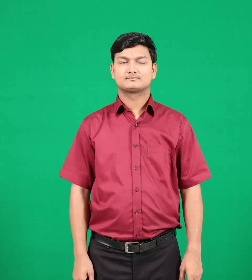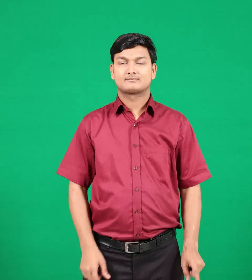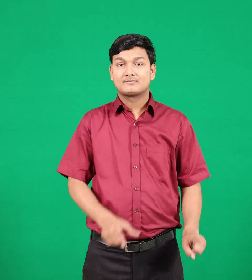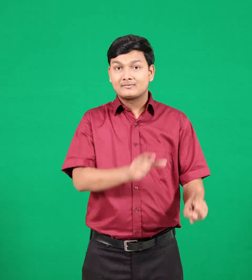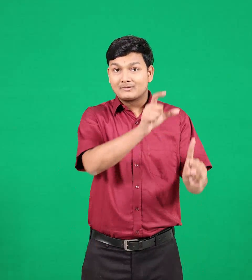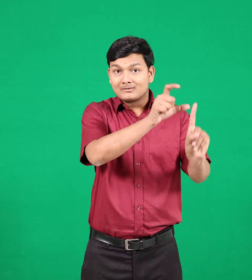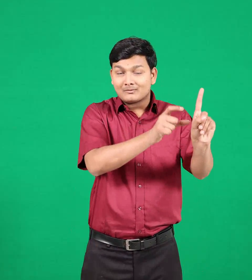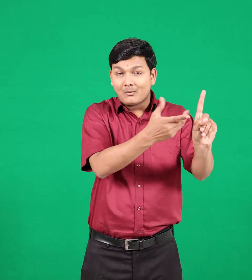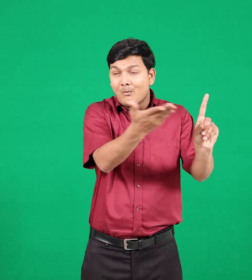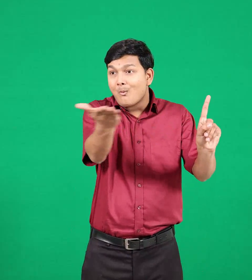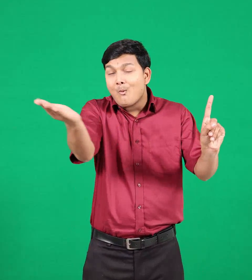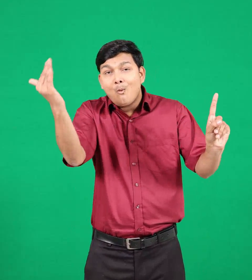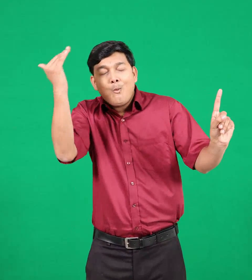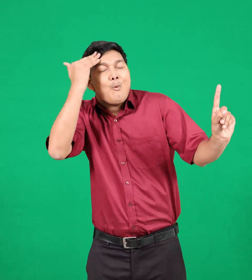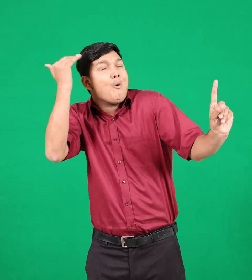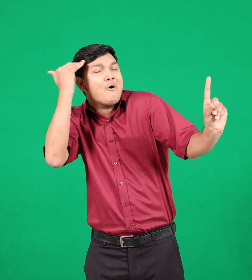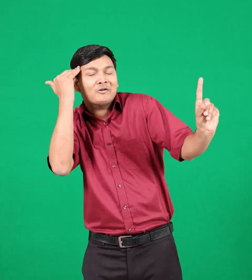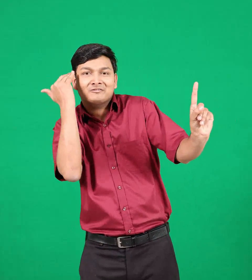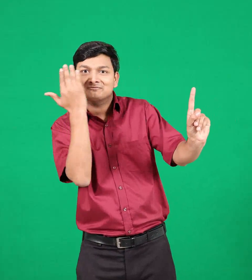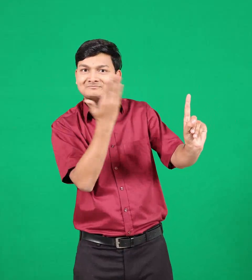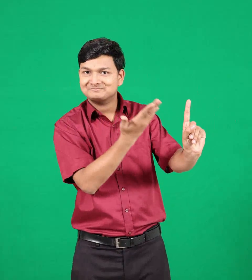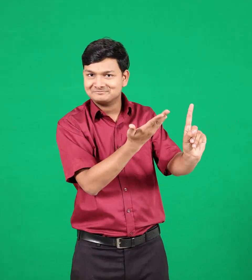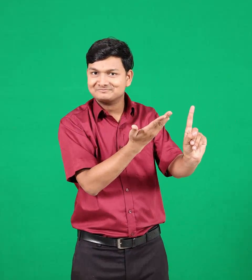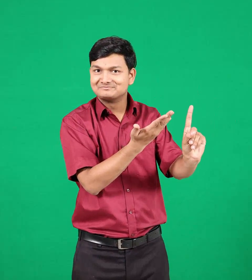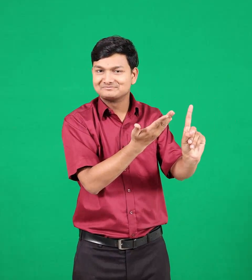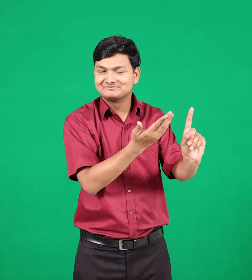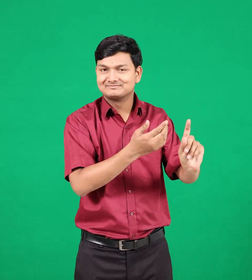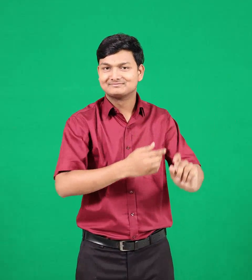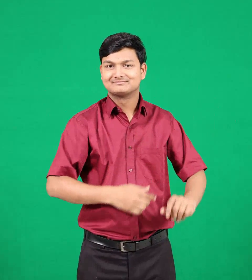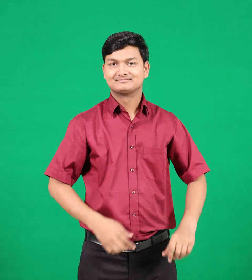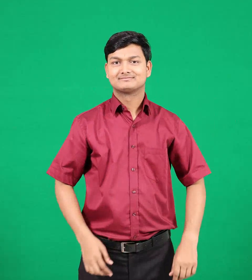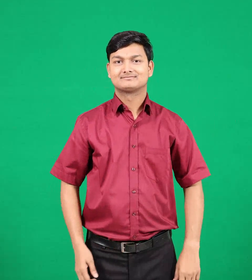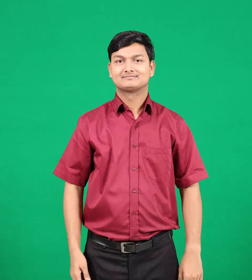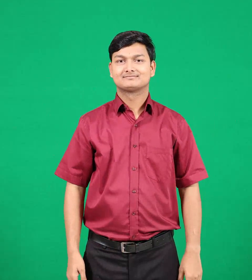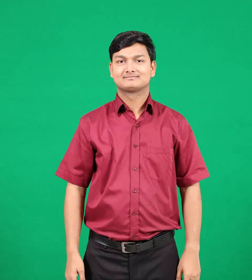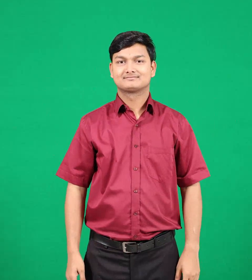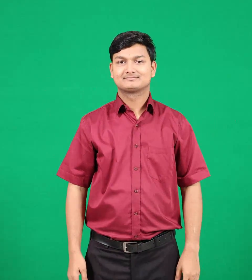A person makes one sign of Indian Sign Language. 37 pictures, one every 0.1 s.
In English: popular
